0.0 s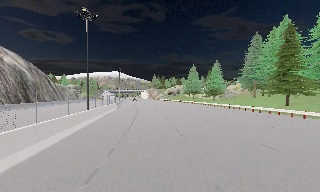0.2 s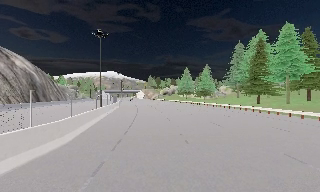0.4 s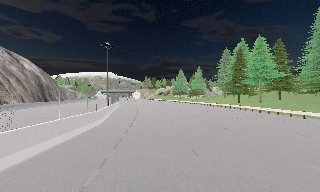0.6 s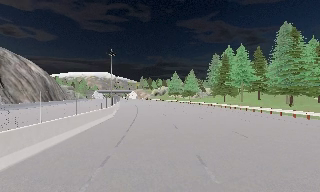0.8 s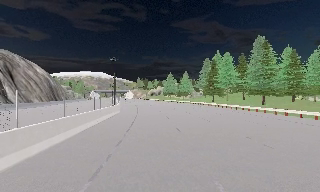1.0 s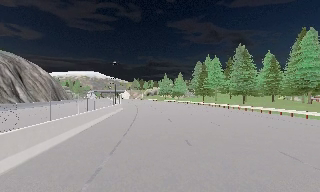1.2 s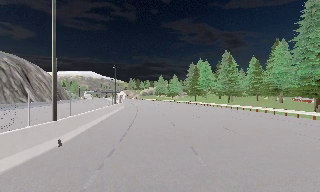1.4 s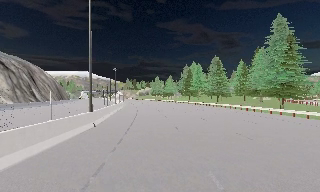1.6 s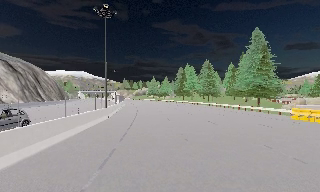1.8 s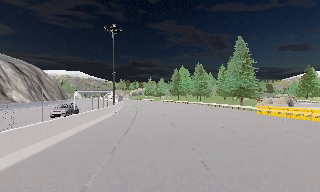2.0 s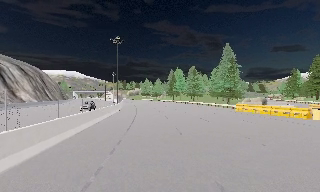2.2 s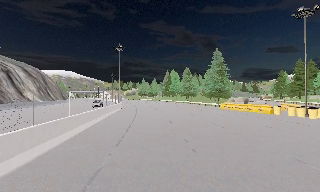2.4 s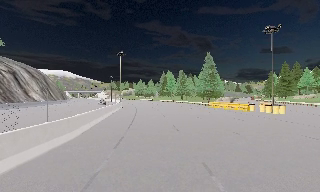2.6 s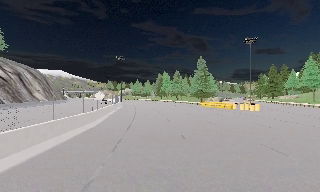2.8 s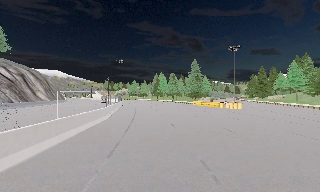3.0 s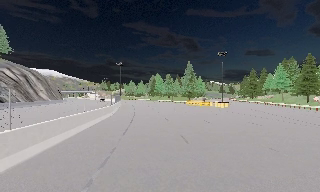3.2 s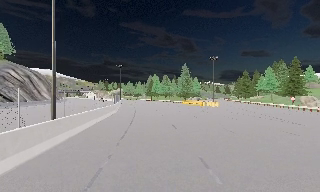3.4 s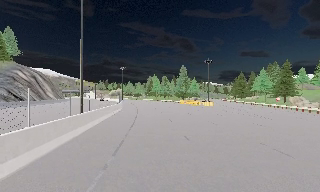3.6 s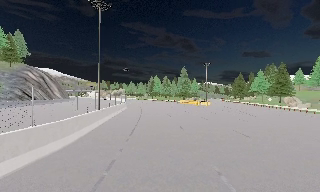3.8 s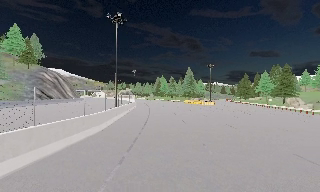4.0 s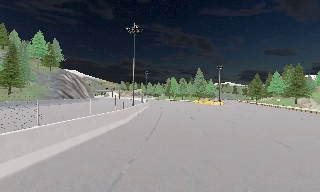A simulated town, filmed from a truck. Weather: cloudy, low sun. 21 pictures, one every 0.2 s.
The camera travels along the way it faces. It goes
backward.
0.0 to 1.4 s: The scene slides to the left, as the camera pans about 10 degrees to its right. It travels backward, about 35 m, so what stands in front gets smaller.
1.4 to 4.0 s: The camera travels backward, about 50 m, so what stands in front gets smaller.
The film runs backward here.
